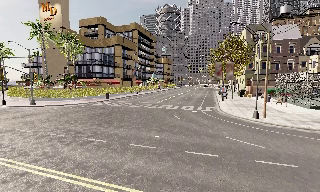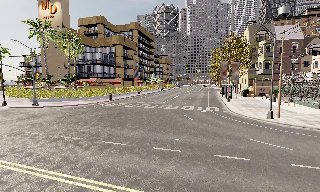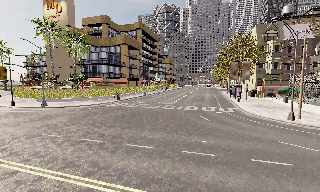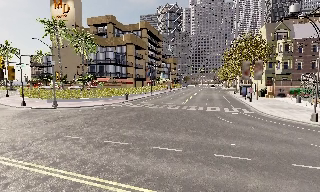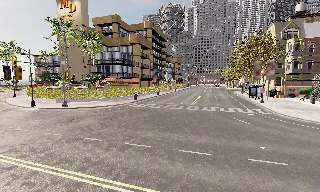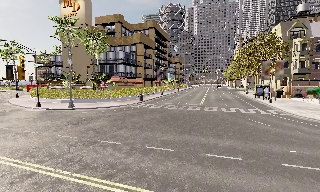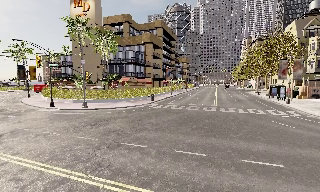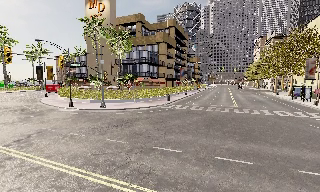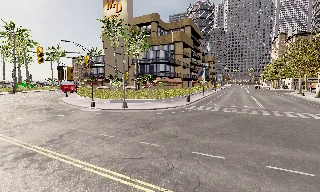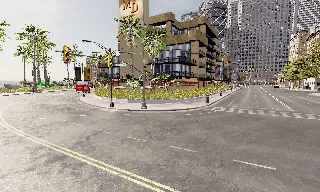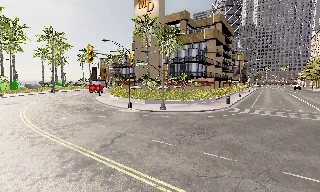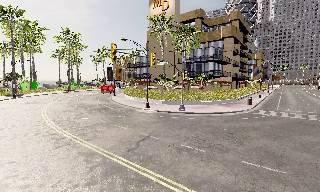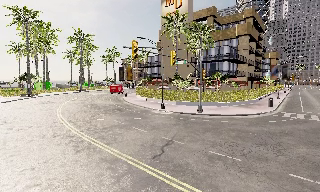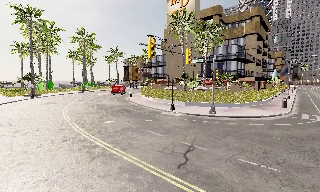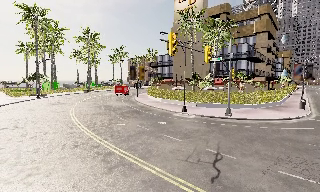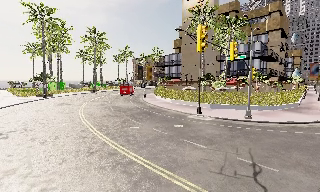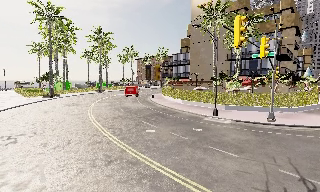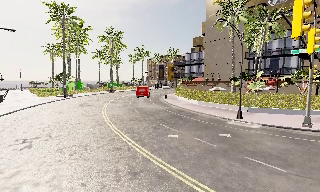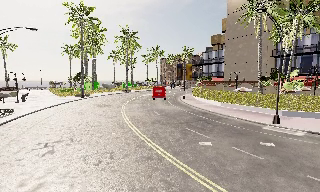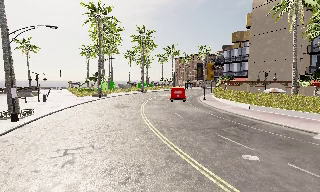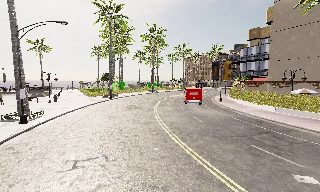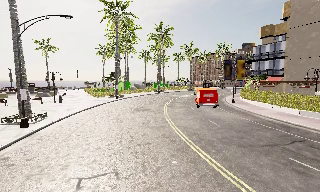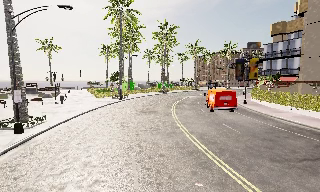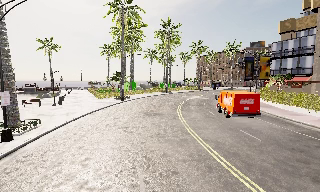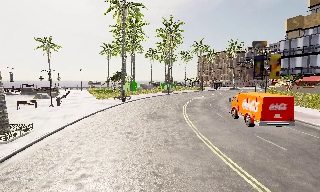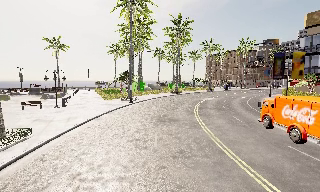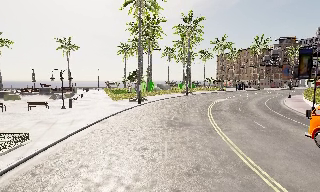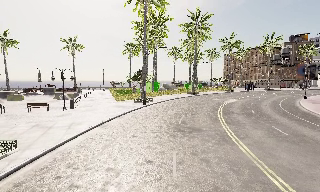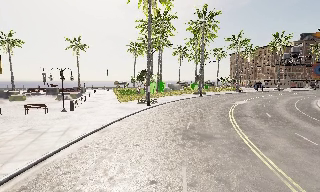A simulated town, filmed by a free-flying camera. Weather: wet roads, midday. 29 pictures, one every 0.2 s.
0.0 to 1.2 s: The camera travels to its left, about 8 m, so close, fixed things drift to the right.
1.2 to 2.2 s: The camera pans to its left, which is counterclockwise from overhead, by about 20 degrees. It travels to its left and forward, about 7 m, so close, fixed things drift to the right.
2.2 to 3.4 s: The camera travels to its left and forward, about 8 m, so close, fixed things drift to the right.
3.4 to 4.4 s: The camera pans to its left, which is counterclockwise from overhead, by about 15 degrees. It travels forward and to its left, about 8 m, so what stands in front looms larger.
4.4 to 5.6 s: The camera travels forward, about 8 m, so what stands in front looms larger.
The film runs backward here.
